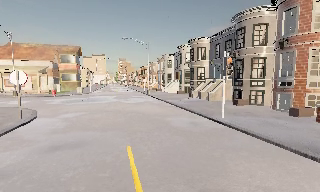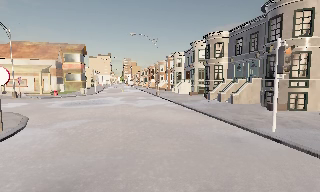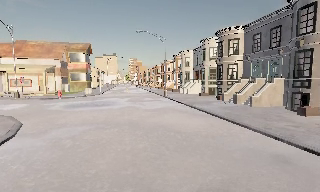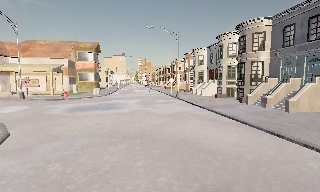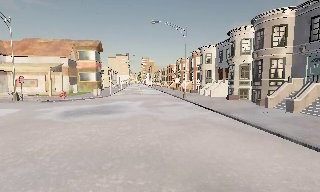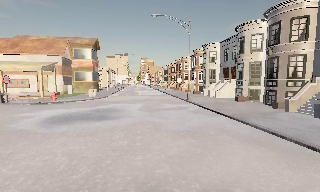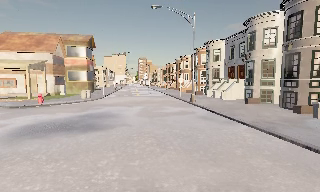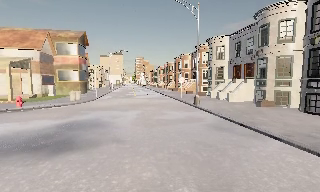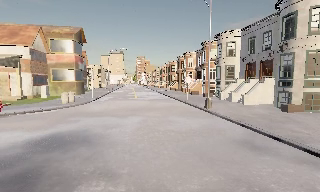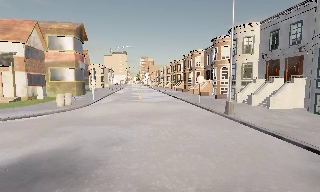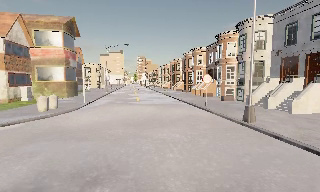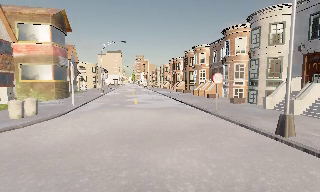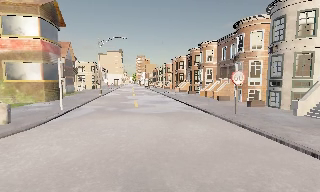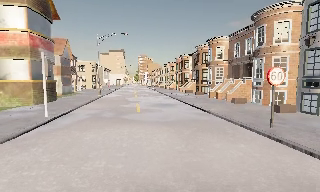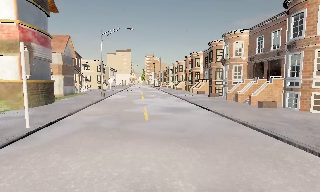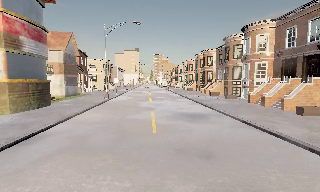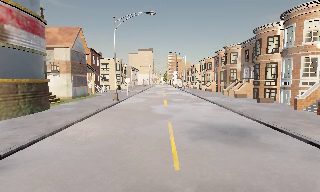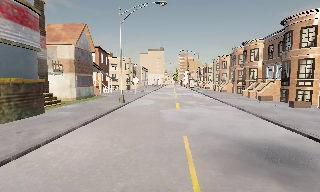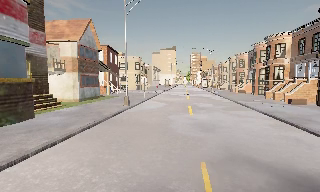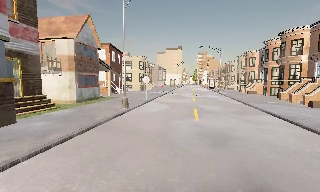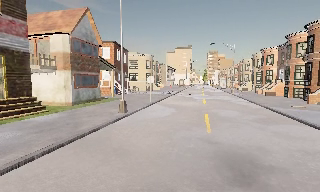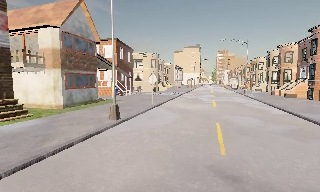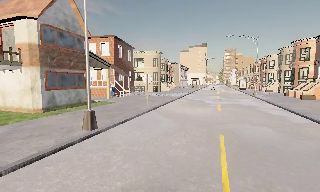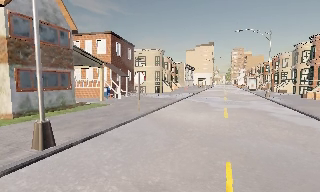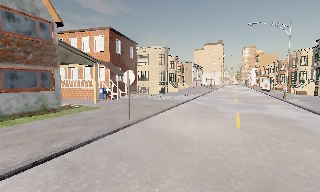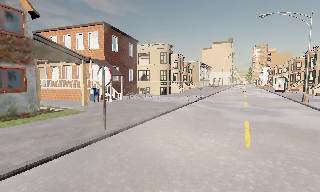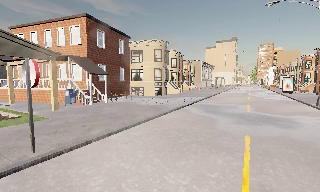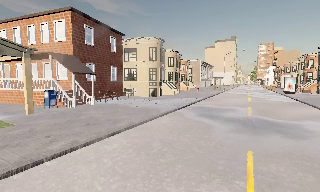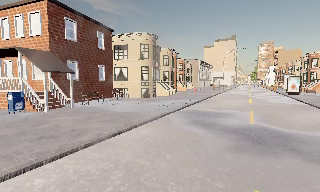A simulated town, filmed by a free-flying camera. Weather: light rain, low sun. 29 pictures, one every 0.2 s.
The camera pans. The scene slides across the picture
to the right.
The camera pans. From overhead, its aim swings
counterclockwise.
0.0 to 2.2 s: The camera travels forward, about 19 m, so what stands in front looms larger.
2.2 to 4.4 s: The scene slides to the right, as the camera pans about 30 degrees to its left. It travels forward, about 20 m, so what stands in front looms larger.
4.4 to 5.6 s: The camera travels forward and to its right, about 11 m, so what stands in front looms larger.
The film runs backward here.
